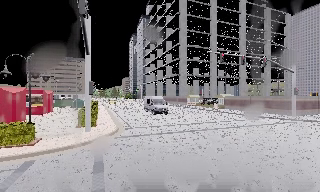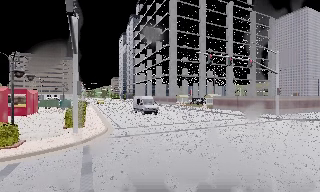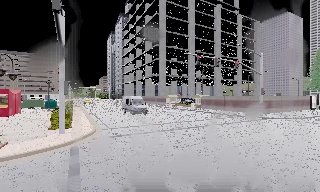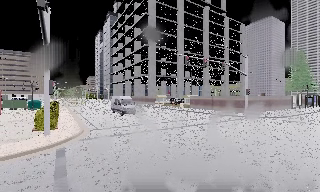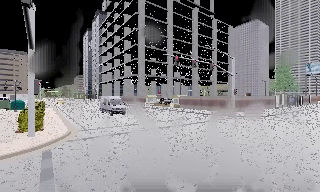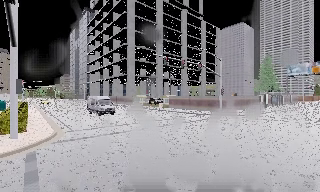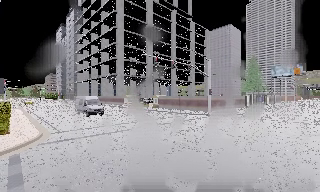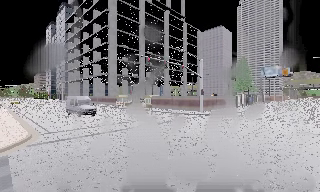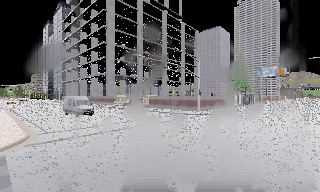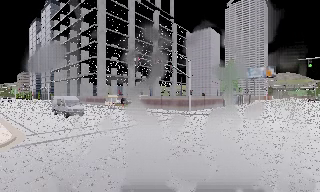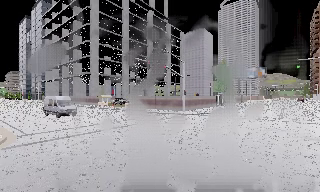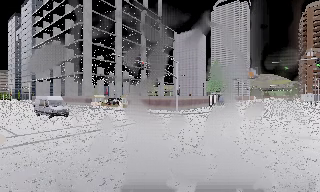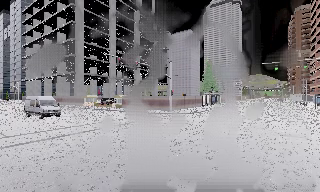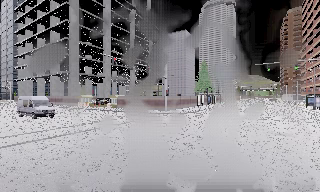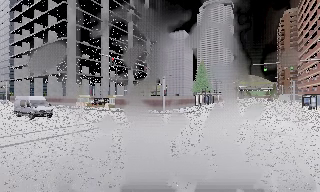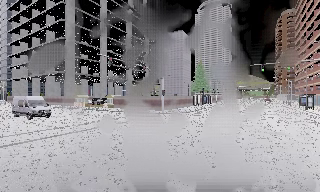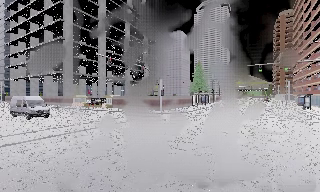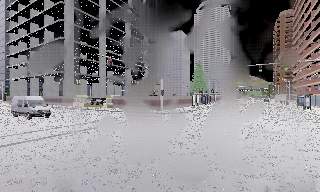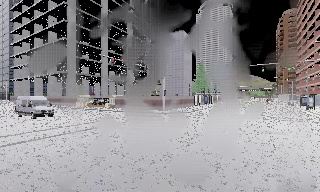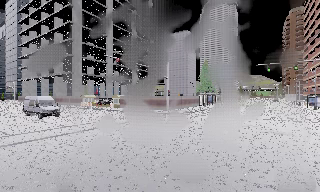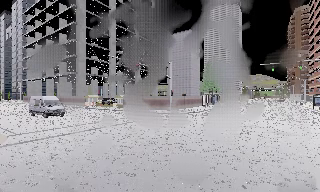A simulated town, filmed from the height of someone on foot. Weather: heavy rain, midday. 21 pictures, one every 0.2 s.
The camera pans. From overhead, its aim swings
clockwise.
The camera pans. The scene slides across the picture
to the left.
0.0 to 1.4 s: The camera swings to its right by about 25 degrees, and the scene slides to the left.
1.4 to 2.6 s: The camera swings to its right by about 10 degrees, and the scene slides to the left. It travels backward, about 0.5 m, so what stands in front gets smaller.
2.6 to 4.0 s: The camera travels backward, about 0.5 m, so what stands in front gets smaller.
The film runs backward here.
